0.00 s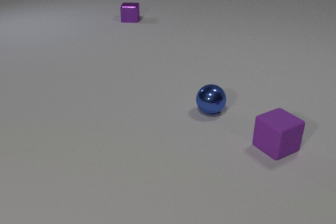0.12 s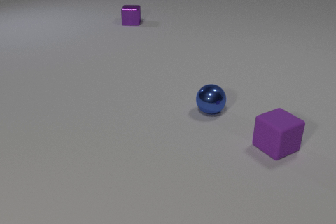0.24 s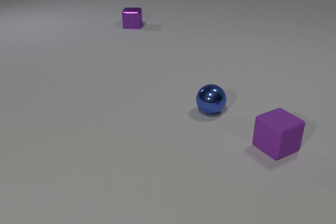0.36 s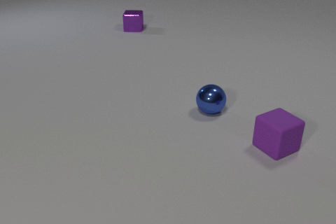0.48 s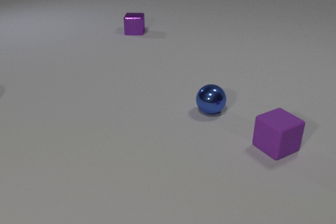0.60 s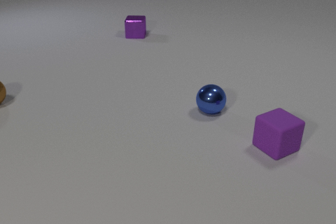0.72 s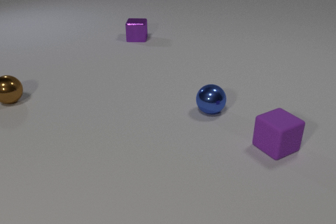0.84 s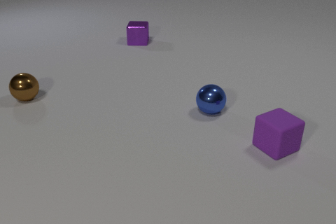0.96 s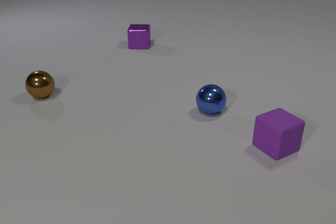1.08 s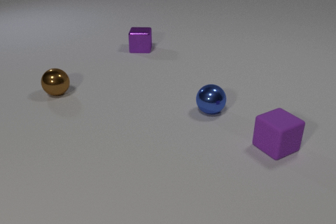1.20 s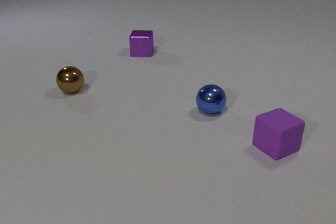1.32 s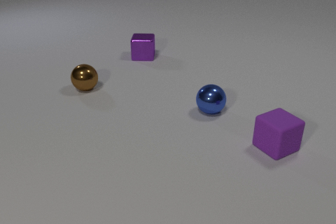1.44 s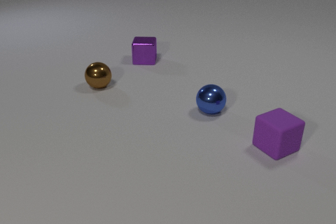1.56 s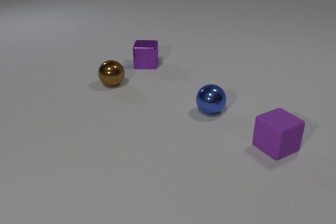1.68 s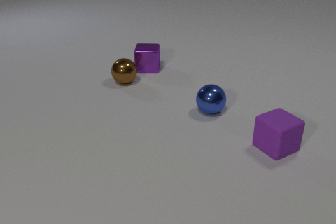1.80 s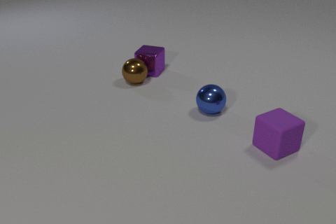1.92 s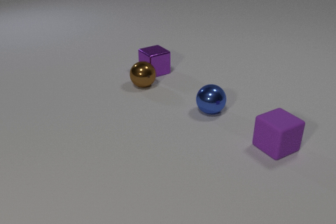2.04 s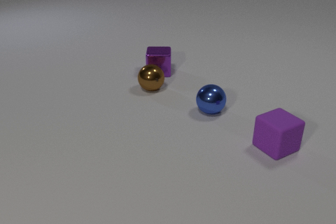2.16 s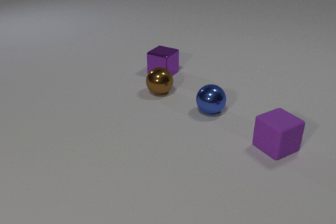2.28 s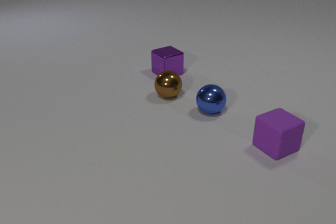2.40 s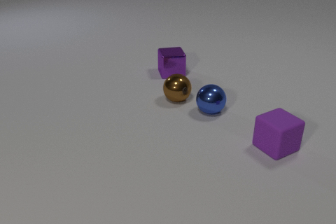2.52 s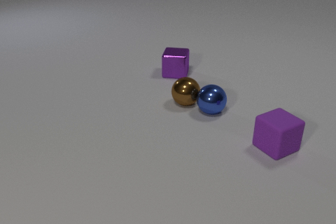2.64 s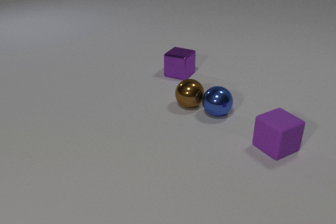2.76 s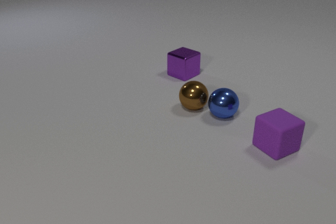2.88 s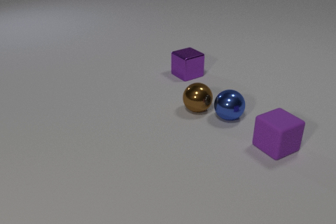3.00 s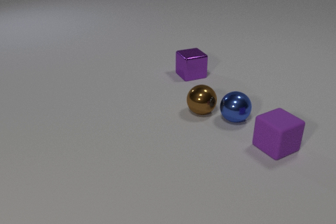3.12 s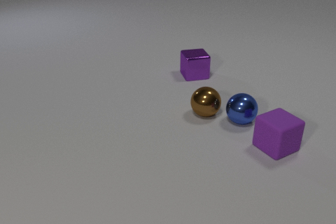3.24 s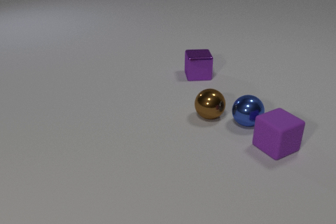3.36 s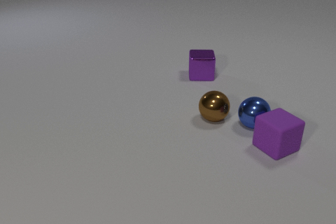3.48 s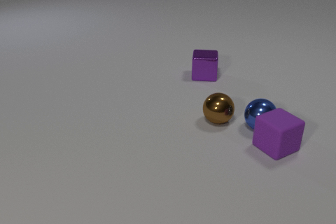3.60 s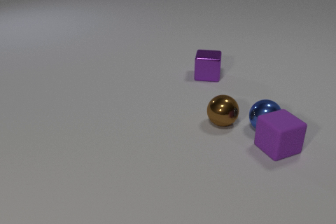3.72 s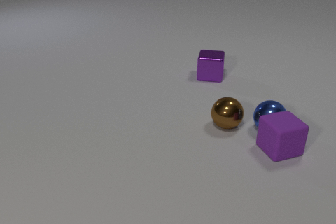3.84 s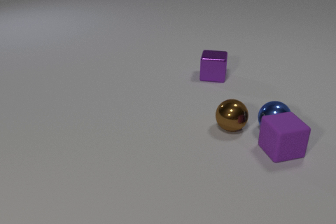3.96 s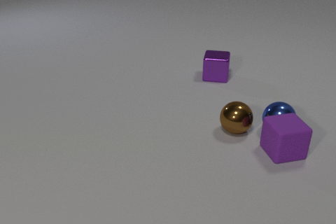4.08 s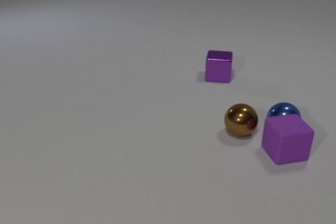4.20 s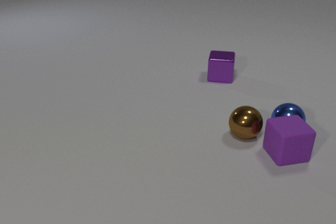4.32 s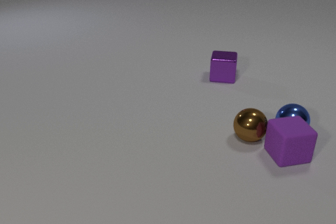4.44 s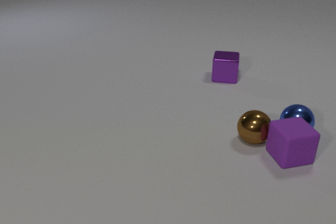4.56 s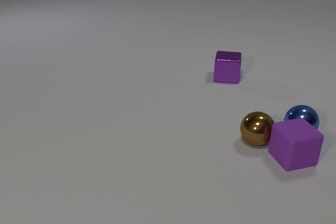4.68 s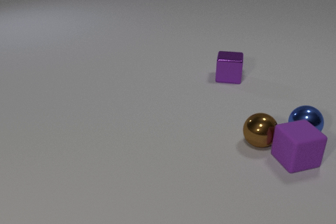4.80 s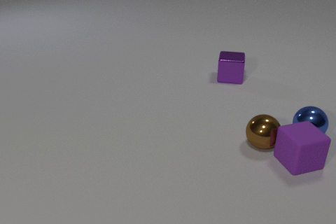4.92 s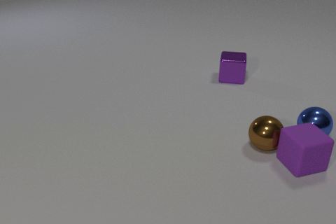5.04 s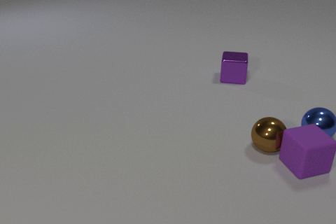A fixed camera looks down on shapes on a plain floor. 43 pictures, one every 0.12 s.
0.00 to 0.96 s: The brown metal sphere comes in at the left edge, rolls to the right. The purple metal cube slides toward the camera.
0.96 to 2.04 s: The brown metal sphere rolls to the right. The purple metal cube slides toward the camera. The brown metal sphere and the purple metal cube collide.
2.04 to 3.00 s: The brown metal sphere rolls to the right and toward the camera. The purple metal cube slides to the right. The blue metal sphere rolls to the right and toward the camera. The brown metal sphere and the blue metal sphere collide.
3.00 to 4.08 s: The brown metal sphere rolls to the right and toward the camera. The purple metal cube slides to the right. The blue metal sphere rolls to the right. The purple rubber cube slides to the right and toward the camera. The blue metal sphere and the purple rubber cube collide.
4.08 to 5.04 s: The brown metal sphere rolls to the right and toward the camera. The purple metal cube slides to the right. The blue metal sphere rolls to the right. The purple rubber cube slides to the right and toward the camera. The brown metal sphere and the purple rubber cube collide.
What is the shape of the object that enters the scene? sphere.
Are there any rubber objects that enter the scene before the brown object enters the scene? no.
Are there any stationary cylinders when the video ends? no.
